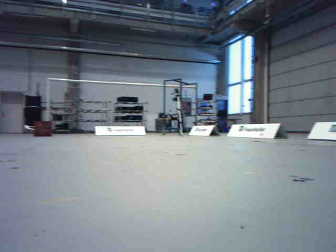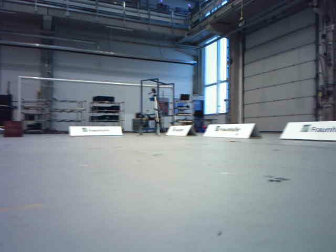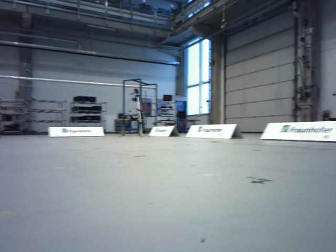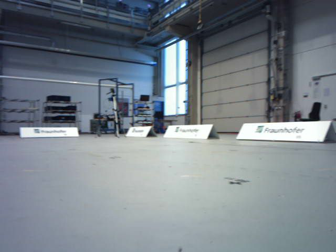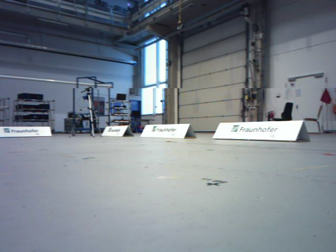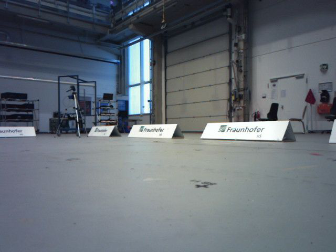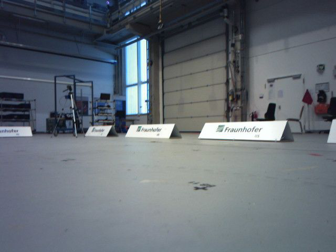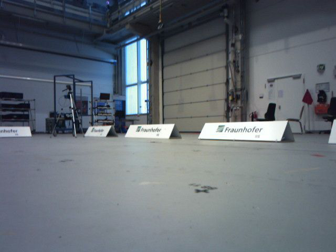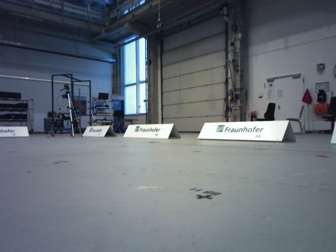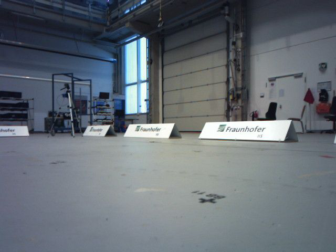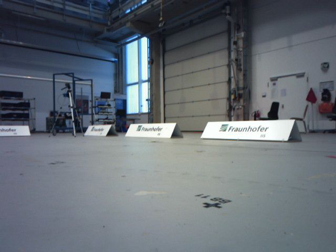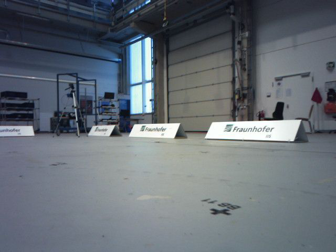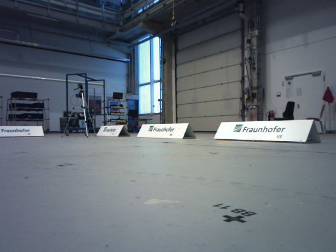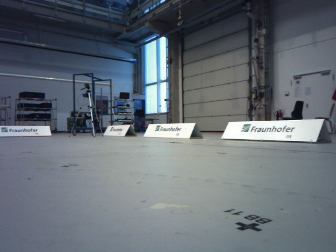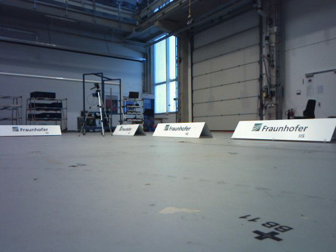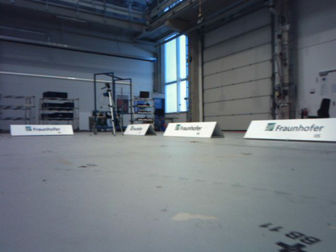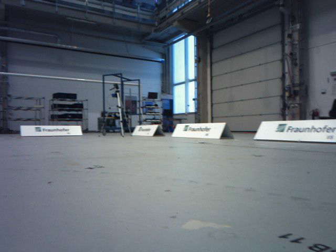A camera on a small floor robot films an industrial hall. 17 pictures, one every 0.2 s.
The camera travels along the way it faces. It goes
forward.
0.0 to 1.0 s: The camera swings to its right by about 20 degrees, and the scene slides to the left. It travels forward, about 0.2 m, so what stands in front looms larger.
1.0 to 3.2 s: The camera travels forward, about 0.4 m, so what stands in front looms larger.
The film runs forward here.
